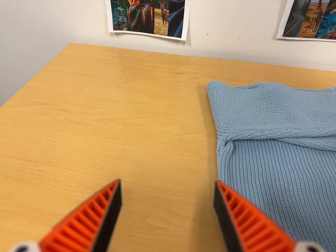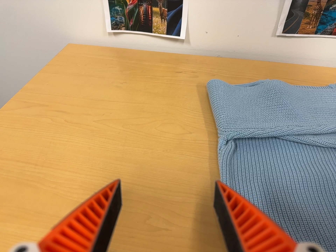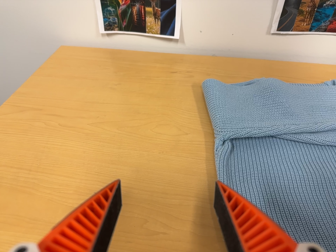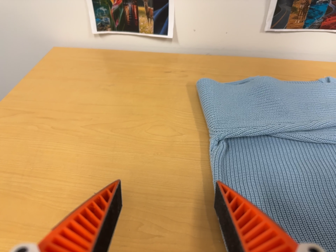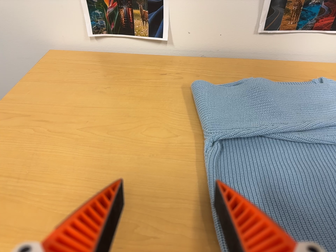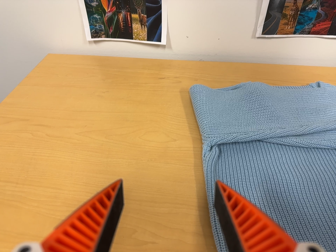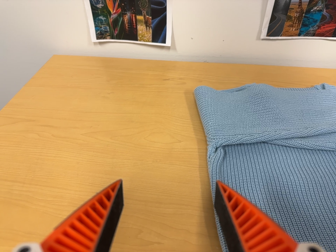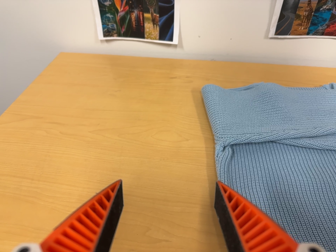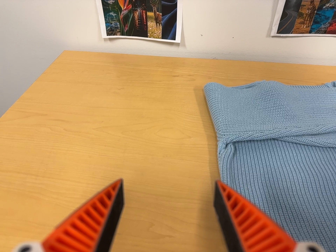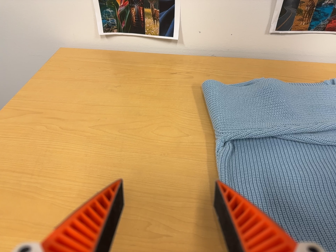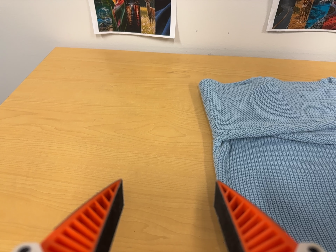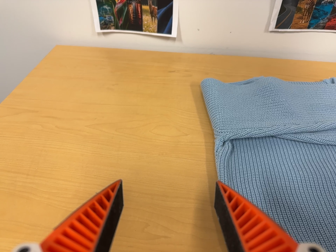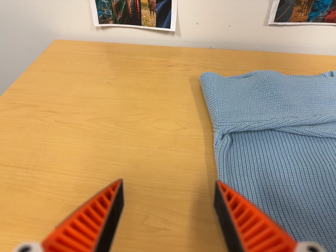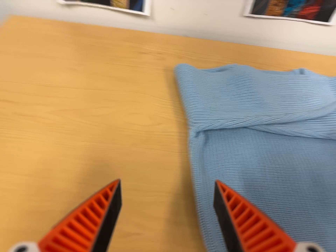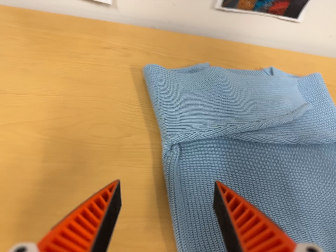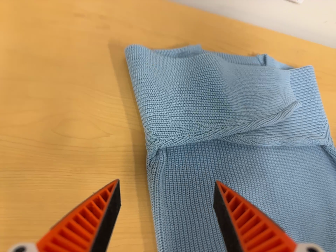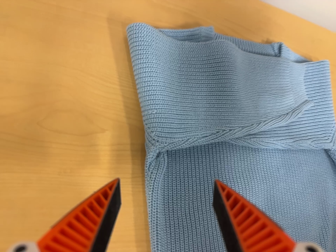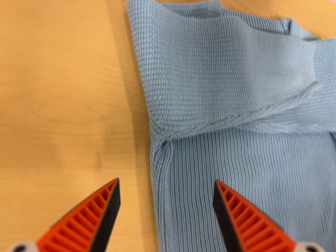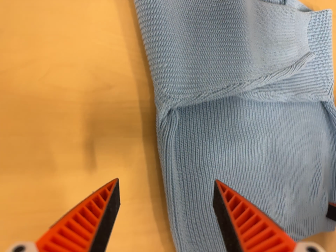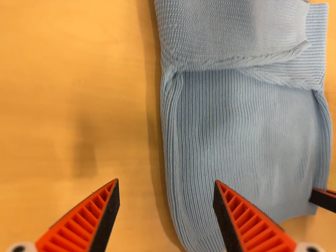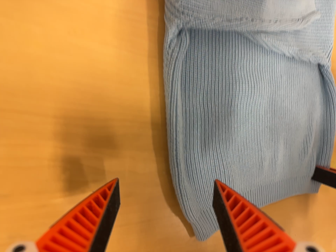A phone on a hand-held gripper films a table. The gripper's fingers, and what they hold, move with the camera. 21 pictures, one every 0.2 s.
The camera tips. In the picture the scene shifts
upward.
0.0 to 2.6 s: The camera shifts only a little, or ends up much as it began.
2.6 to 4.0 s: The camera pans to its right by about 30 degrees. It travels to its left, forward and toward the top of its view, about 22 cm. Its aim tips toward the bottom of its view by about 35 degrees, and the scene shifts upward. It rolls about its line of sight by about 10 degrees, and the scene rotates clockwise.
The film runs forward here.
